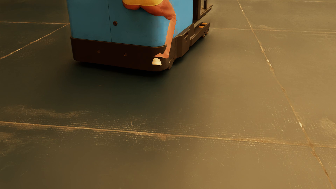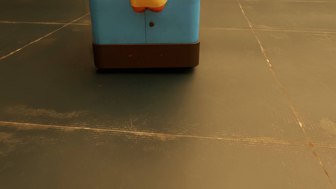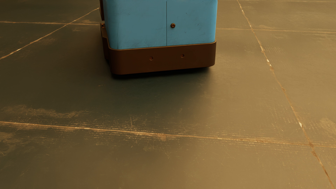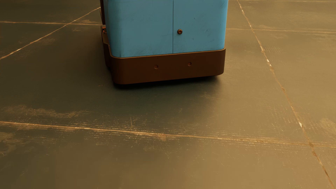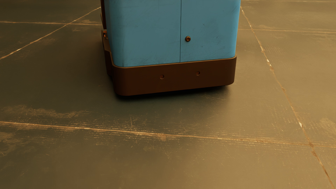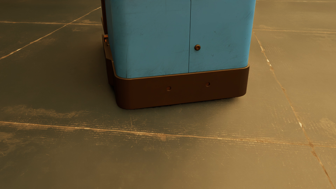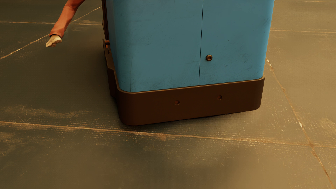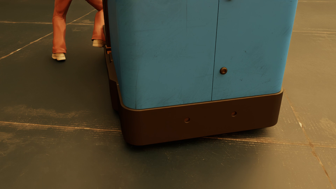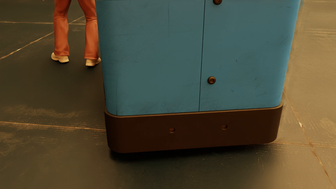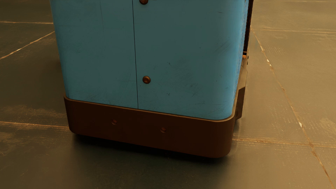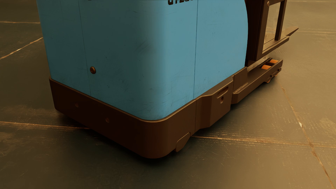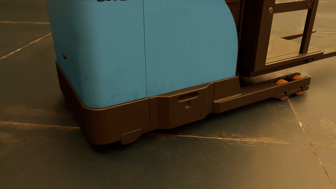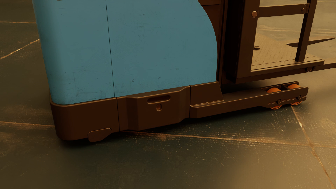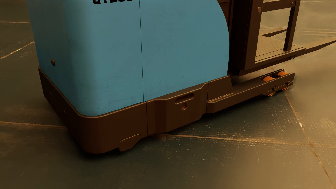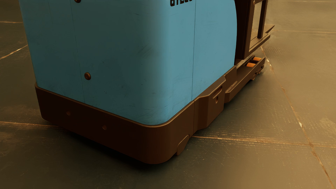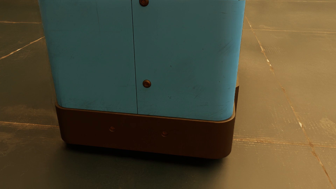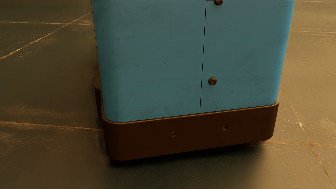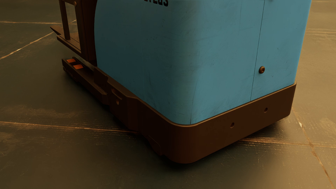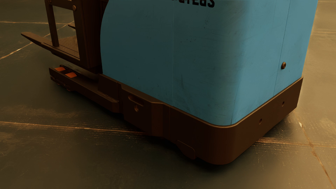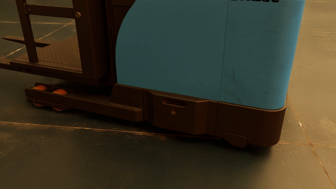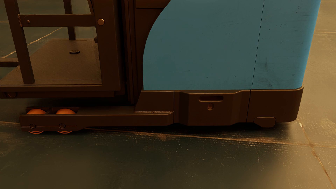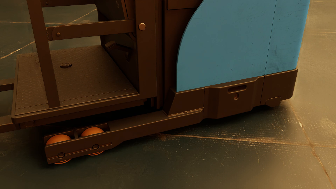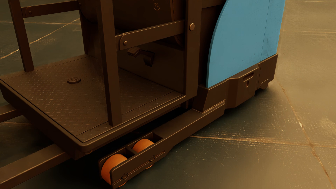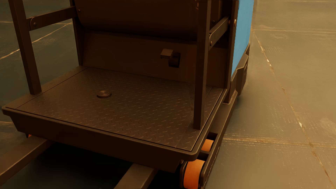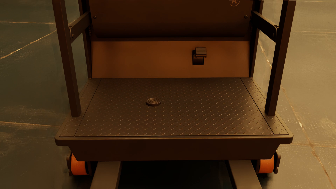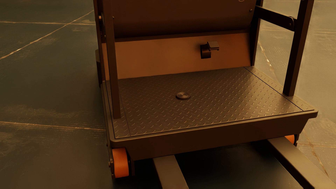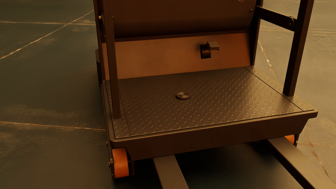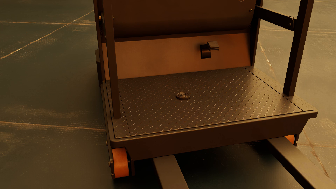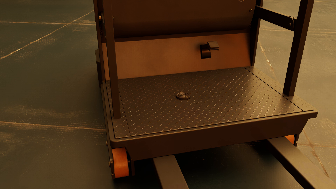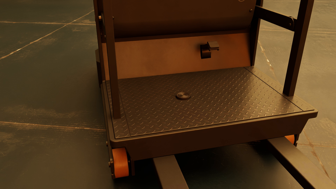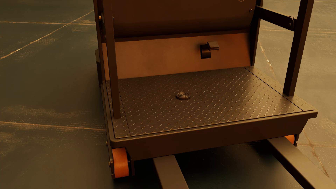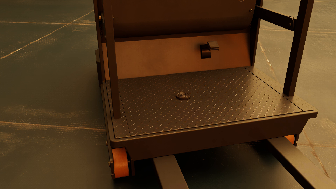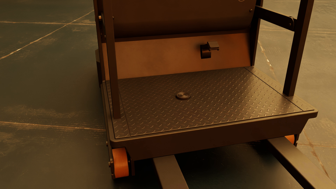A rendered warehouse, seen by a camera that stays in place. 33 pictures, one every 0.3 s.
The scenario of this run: Near miss between a forklift and a person.
